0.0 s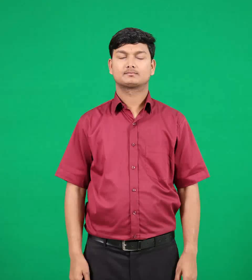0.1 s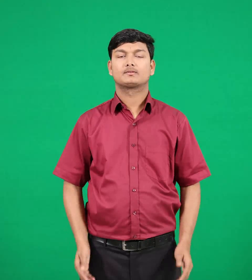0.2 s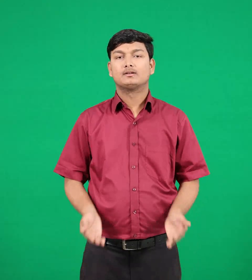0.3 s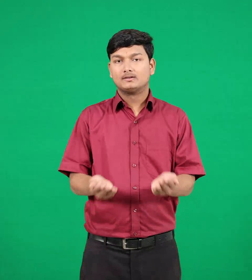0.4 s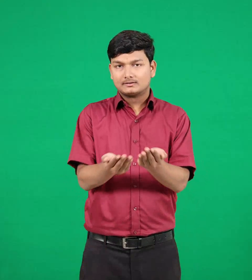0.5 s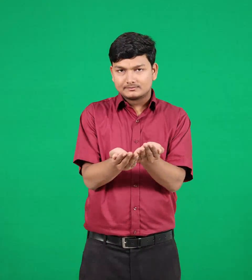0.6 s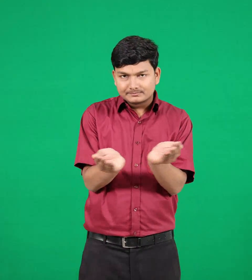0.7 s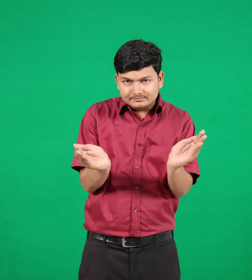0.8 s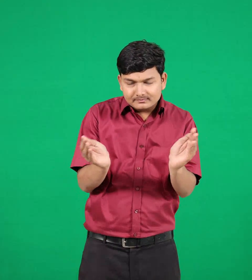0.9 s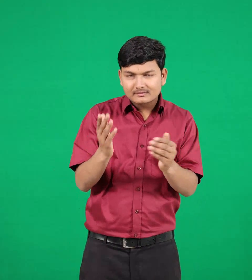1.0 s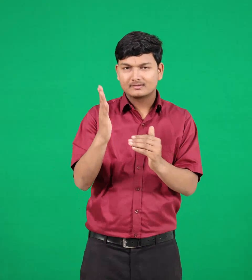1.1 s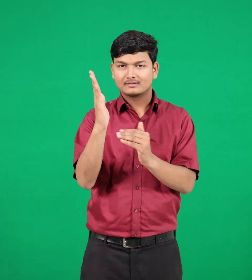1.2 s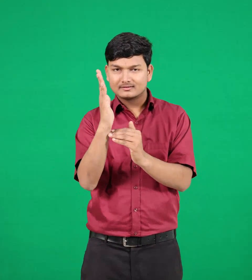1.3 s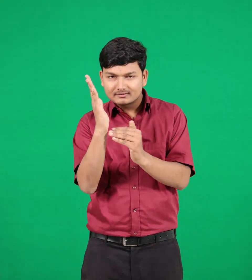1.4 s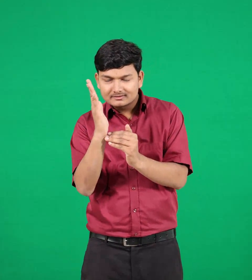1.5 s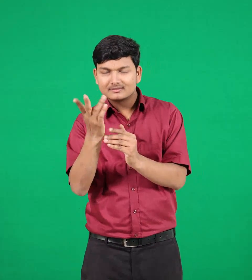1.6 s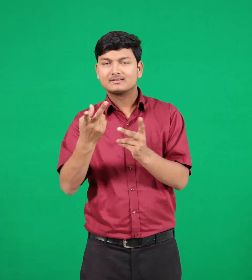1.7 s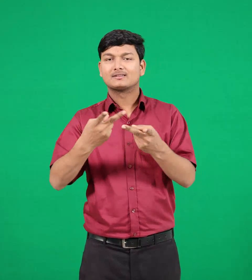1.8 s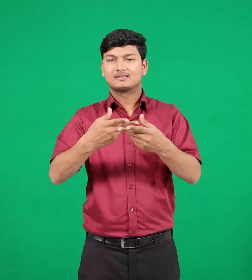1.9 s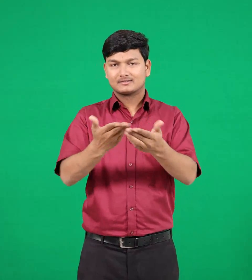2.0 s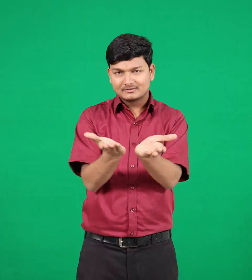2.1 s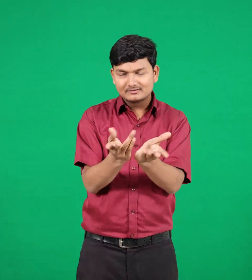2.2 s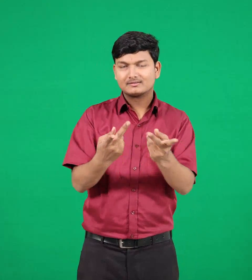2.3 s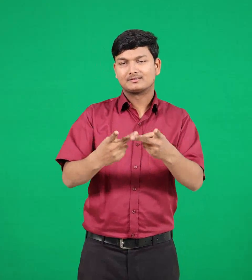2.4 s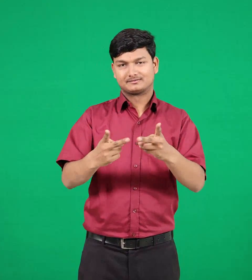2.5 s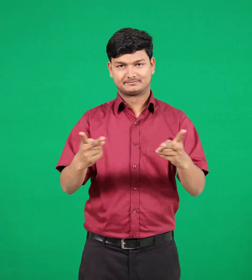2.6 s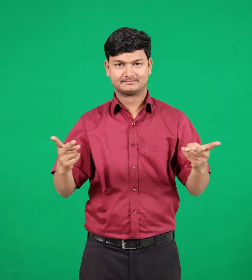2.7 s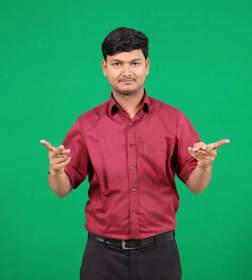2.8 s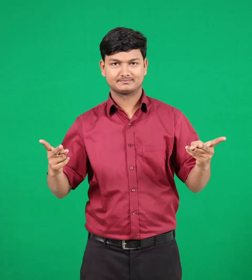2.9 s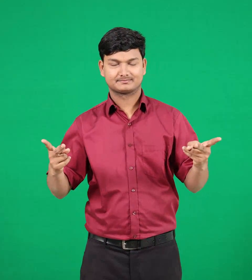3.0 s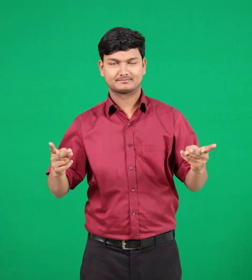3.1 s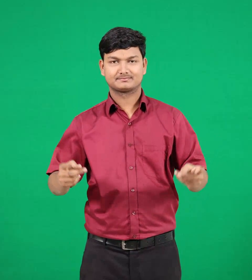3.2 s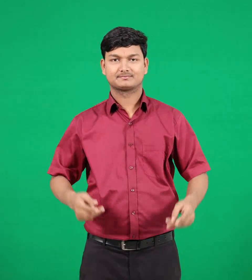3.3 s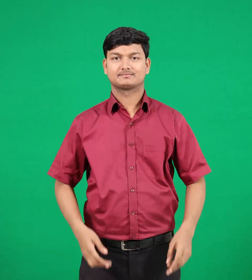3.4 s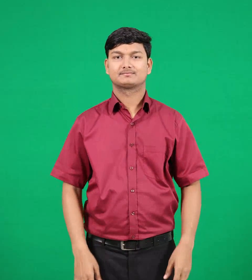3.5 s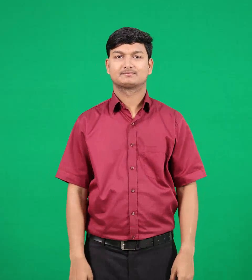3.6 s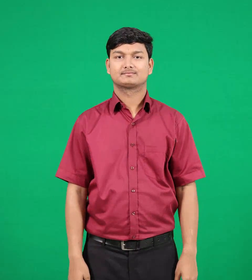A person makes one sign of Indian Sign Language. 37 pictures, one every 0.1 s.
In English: utensils
